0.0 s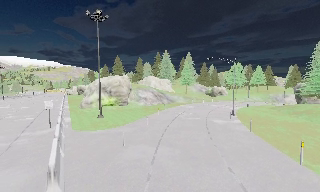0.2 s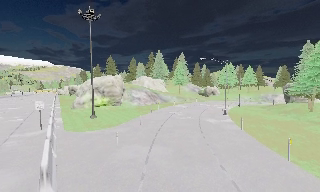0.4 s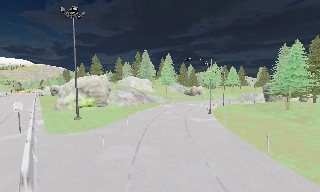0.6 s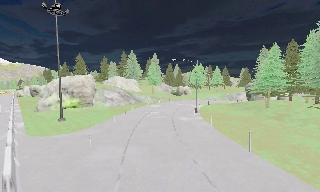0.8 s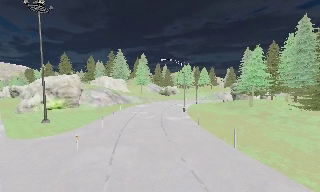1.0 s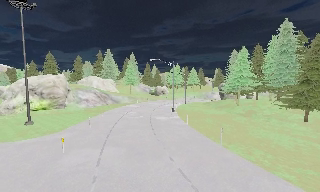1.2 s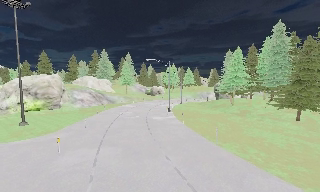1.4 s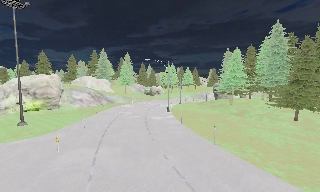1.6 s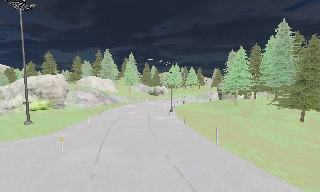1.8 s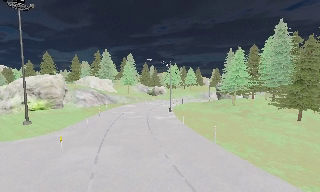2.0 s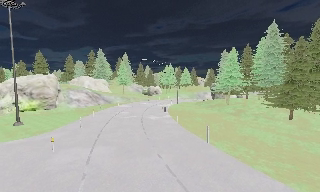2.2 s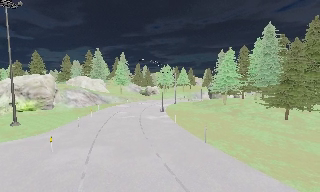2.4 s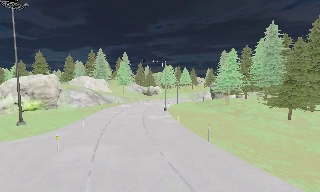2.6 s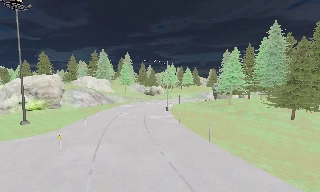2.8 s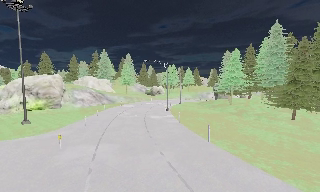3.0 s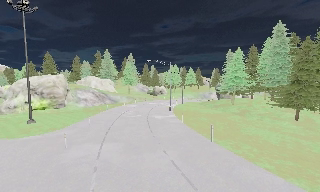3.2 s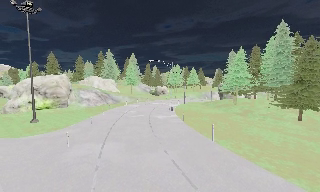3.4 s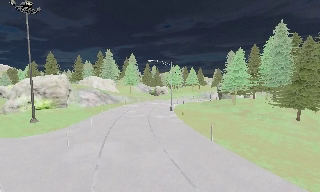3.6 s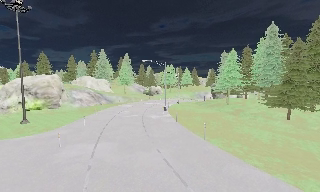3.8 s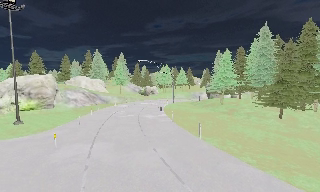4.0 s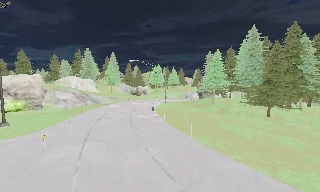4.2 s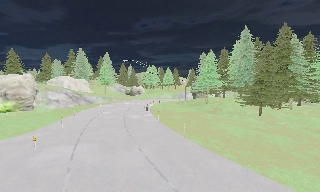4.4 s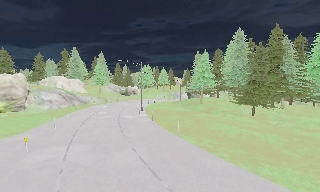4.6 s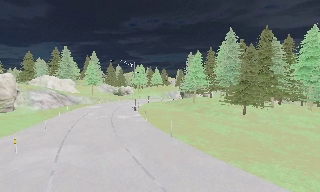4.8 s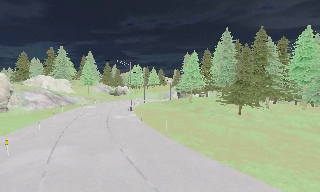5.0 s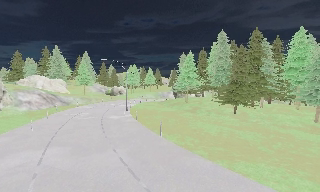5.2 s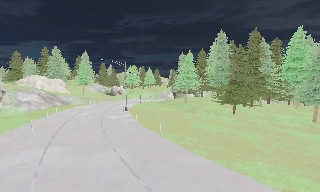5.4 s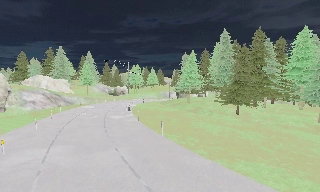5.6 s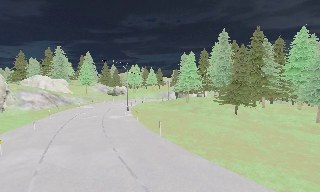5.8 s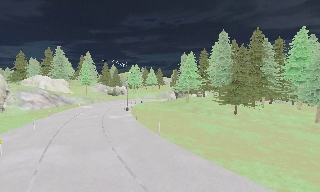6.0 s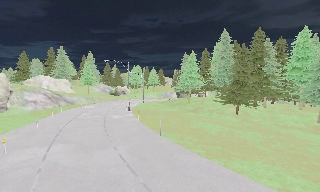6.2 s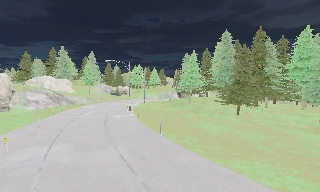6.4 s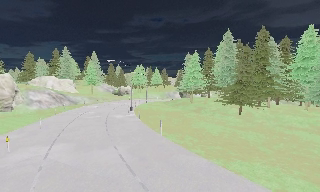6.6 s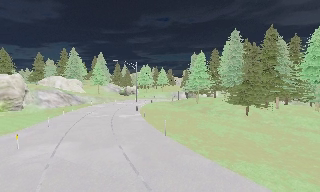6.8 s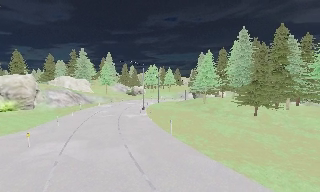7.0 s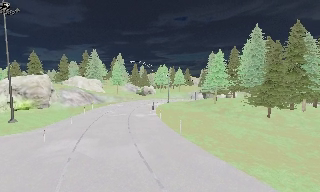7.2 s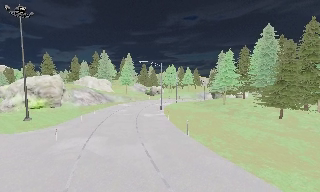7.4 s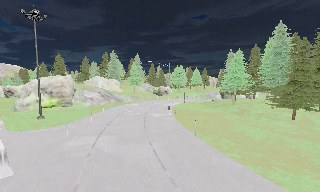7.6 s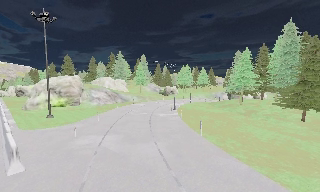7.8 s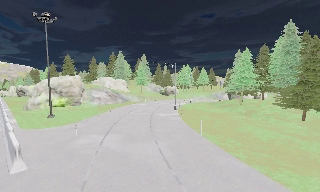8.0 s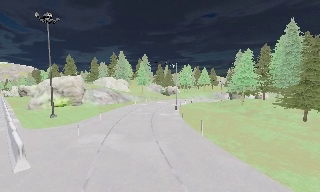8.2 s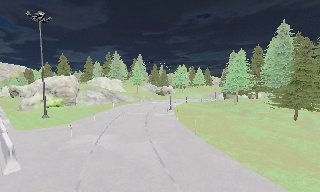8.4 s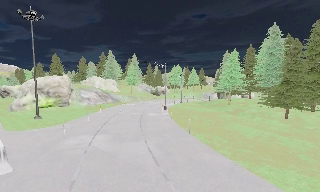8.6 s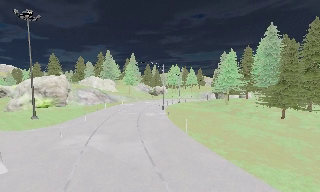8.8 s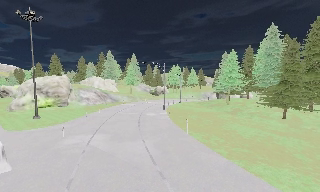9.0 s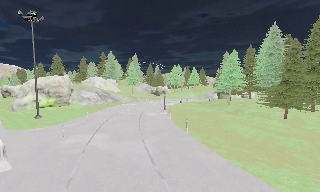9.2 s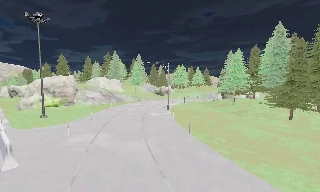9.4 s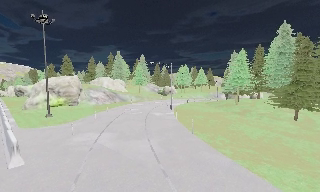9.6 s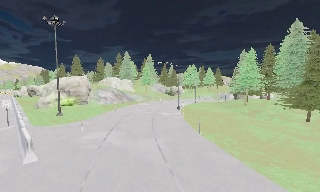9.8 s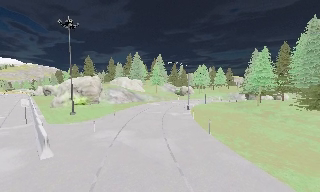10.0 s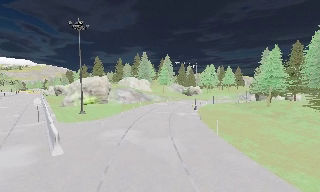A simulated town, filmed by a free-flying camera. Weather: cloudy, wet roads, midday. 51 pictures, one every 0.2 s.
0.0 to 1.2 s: The camera swings to its right by about 20 degrees, and the scene slides to the left.
1.2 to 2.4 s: The camera shifts only a little, or ends up much as it began.
2.4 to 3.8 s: The camera travels backward, about 0.5 m, so what stands in front gets smaller.
3.8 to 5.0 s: The camera pans to its right, which is clockwise from overhead, by about 10 degrees. It travels to its right, about 0.5 m, so close, fixed things drift to the left.
5.0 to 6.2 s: The camera shifts only a little, or ends up much as it began.
6.2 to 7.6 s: The camera swings to its left by about 15 degrees, and the scene slides to the right. It travels to its right, about 0.5 m.
7.6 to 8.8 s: The camera shifts only a little, or ends up much as it began.
8.8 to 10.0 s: The camera swings to its left by about 10 degrees, and the scene slides to the right.
The film runs backward here.
